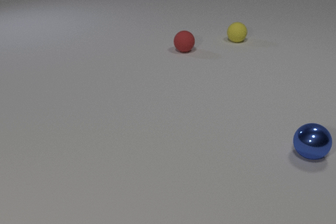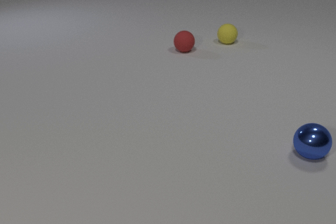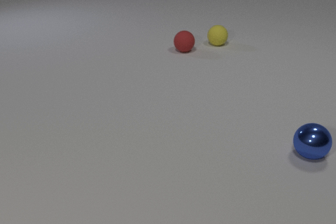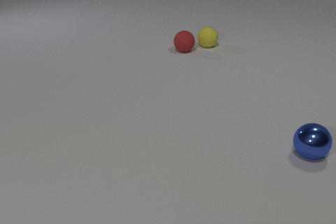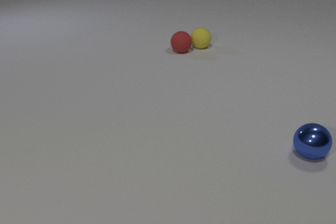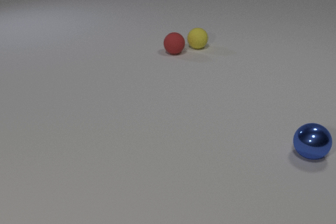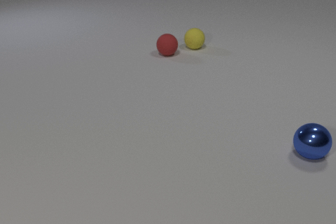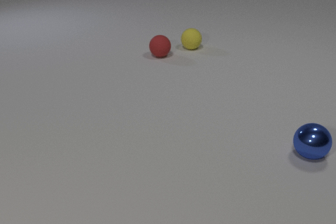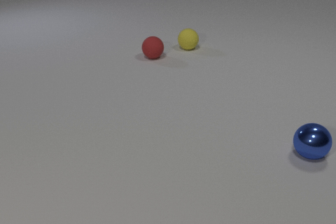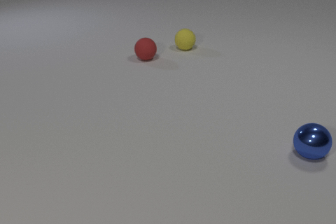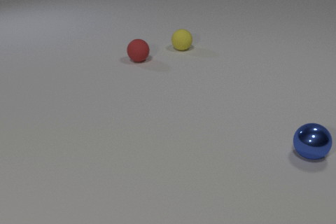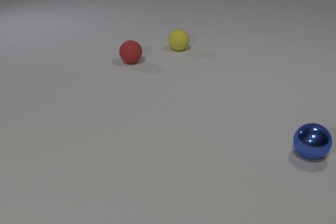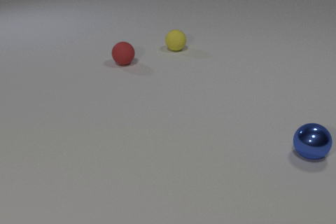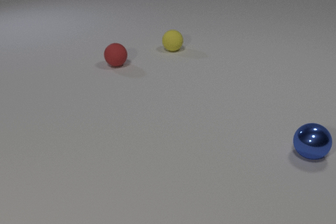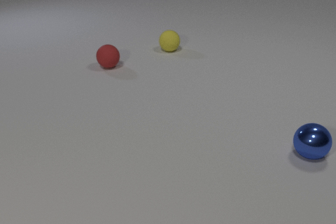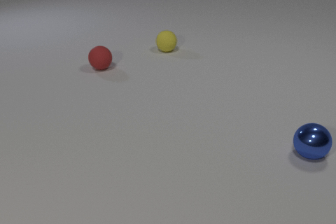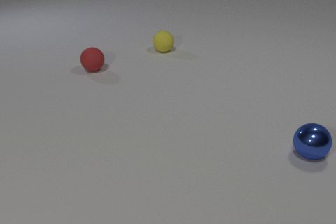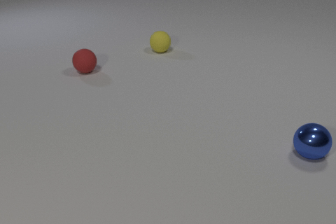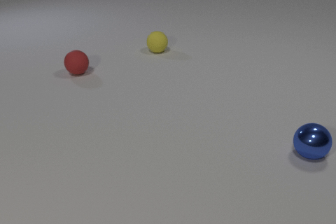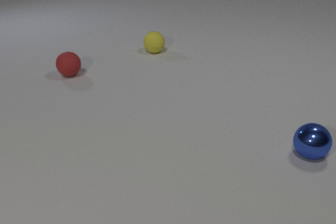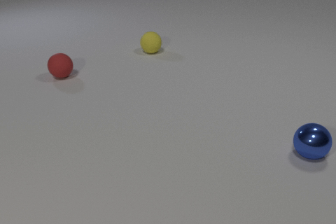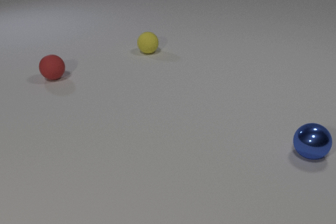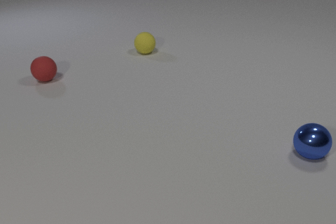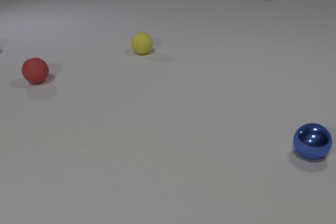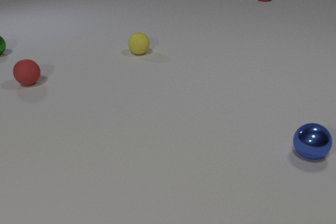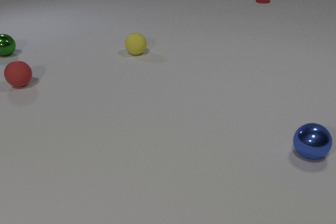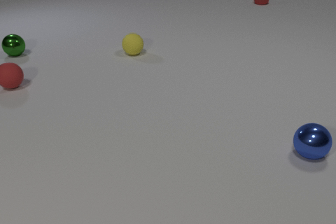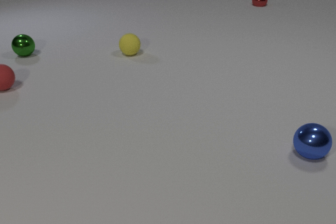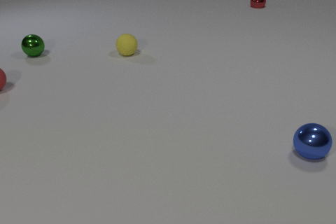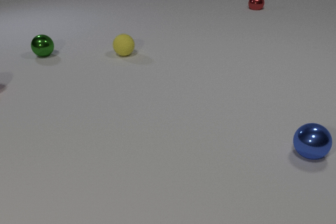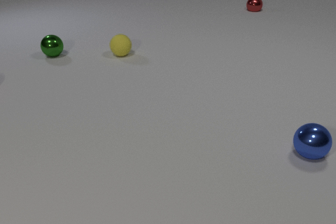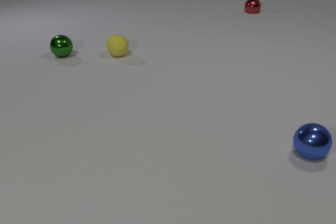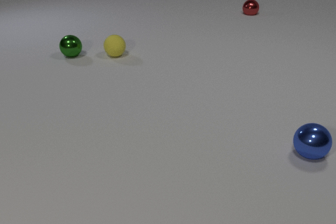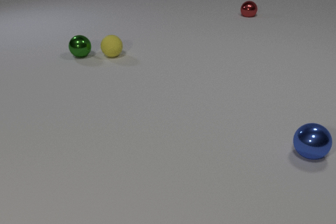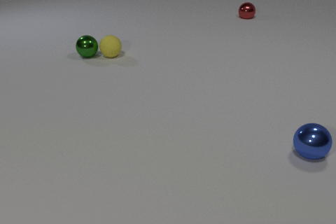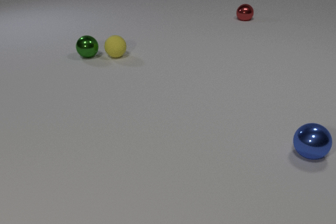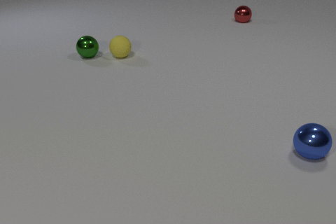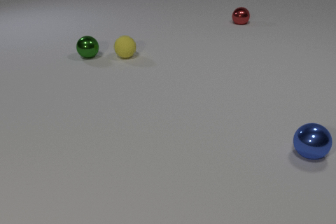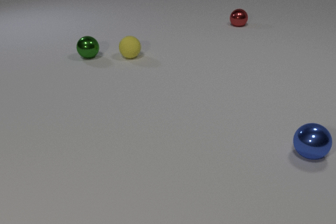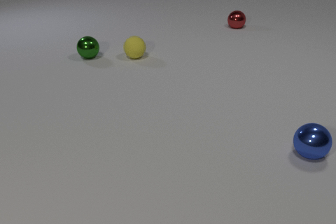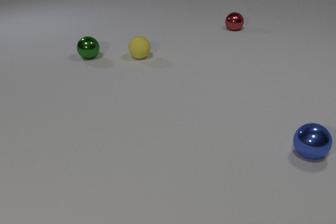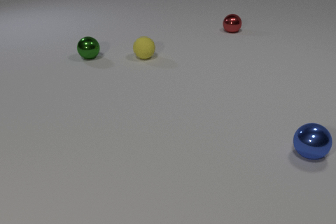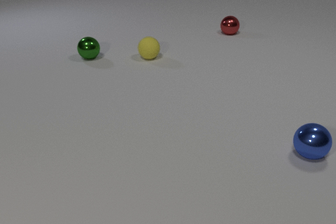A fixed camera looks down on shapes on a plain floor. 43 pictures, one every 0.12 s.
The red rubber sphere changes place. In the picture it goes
to the left.
0.00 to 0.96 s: The yellow rubber sphere rolls to the left and toward the camera. The red rubber sphere rolls to the left and toward the camera. The yellow rubber sphere and the red rubber sphere collide.
0.96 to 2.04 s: The yellow rubber sphere rolls to the left. The red rubber sphere rolls to the left and toward the camera.
2.04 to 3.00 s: The yellow rubber sphere rolls to the left. The red rubber sphere rolls to the left. The green metal sphere comes in at the left edge, rolls to the right and toward the camera. The red metal sphere comes in at the top edge, rolls toward the camera.
3.00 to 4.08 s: The yellow rubber sphere rolls to the left. The red rubber sphere rolls to the left, leaves at the left edge. The green metal sphere rolls to the right. The red metal sphere rolls toward the camera. The yellow rubber sphere and the green metal sphere collide.
4.08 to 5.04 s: The yellow rubber sphere rolls to the right. The green metal sphere rolls toward the camera. The red metal sphere rolls toward the camera.
How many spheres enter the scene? 2.
How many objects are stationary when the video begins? 2.
What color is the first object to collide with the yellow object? red.
